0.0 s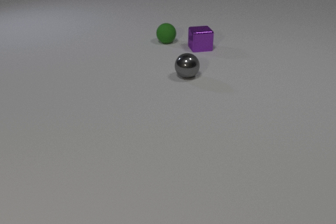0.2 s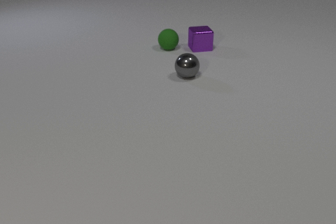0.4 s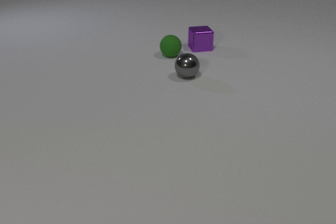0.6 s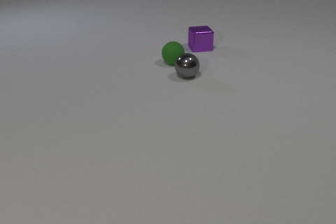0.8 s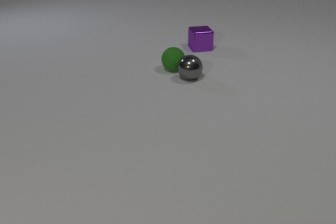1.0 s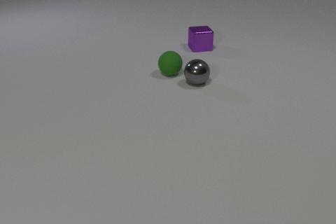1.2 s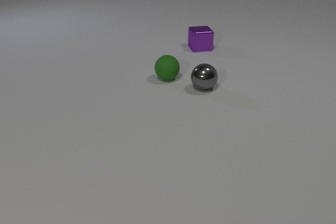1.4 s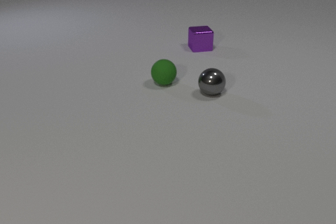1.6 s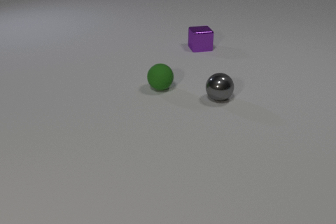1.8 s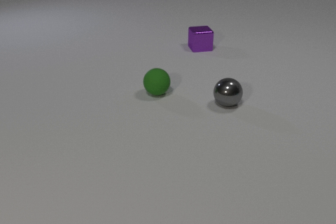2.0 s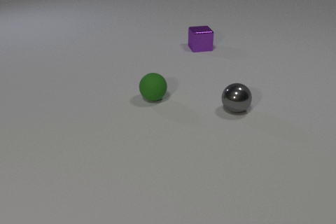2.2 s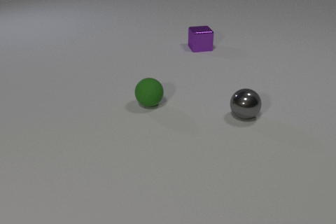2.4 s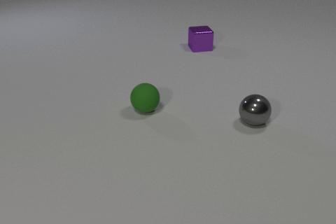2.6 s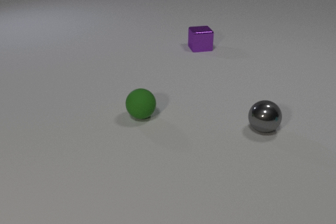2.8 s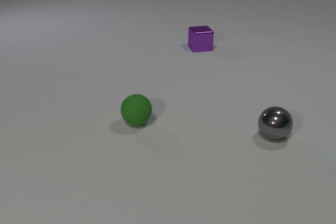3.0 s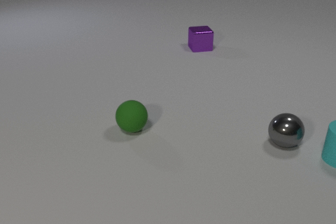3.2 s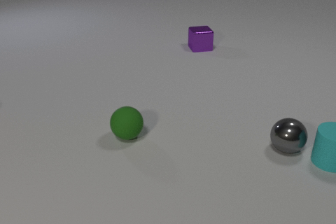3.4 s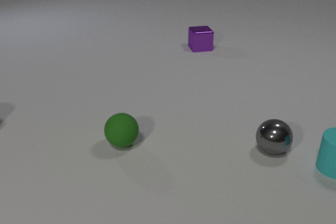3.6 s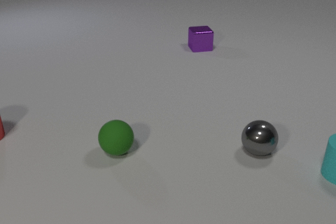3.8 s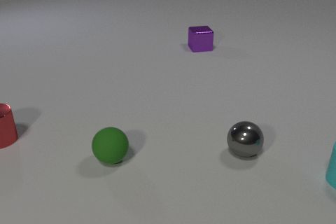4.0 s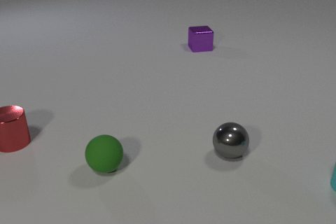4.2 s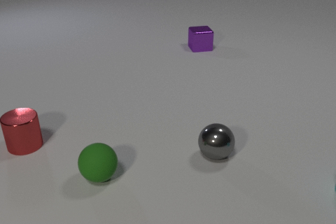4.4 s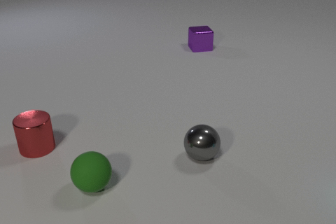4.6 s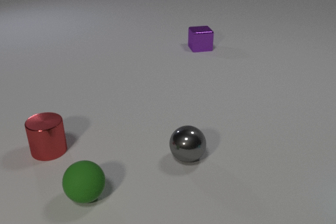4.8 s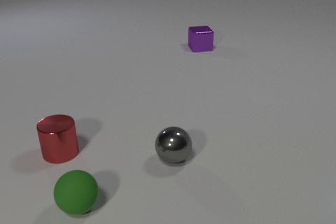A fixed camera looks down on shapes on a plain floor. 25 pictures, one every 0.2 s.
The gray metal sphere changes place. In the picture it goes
toward the camera.
The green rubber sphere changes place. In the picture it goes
toward the camera.
0.0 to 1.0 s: The green rubber sphere rolls toward the camera. The gray metal sphere rolls toward the camera and to the right. The green rubber sphere and the gray metal sphere collide.
1.0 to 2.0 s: The green rubber sphere rolls toward the camera. The gray metal sphere rolls toward the camera and to the right.
2.0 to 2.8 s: The green rubber sphere rolls toward the camera. The gray metal sphere rolls toward the camera and to the right.
2.8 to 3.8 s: The green rubber sphere rolls toward the camera and to the left. The gray metal sphere rolls toward the camera and to the left. The cyan rubber cylinder comes in at the right edge, slides toward the camera. The red metal cylinder comes in at the left edge, slides to the right and toward the camera. The gray metal sphere and the cyan rubber cylinder collide.
3.8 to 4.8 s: The green rubber sphere rolls toward the camera and to the left. The gray metal sphere rolls to the left. The cyan rubber cylinder slides toward the camera and to the right, leaves at the right edge. The red metal cylinder slides to the right and toward the camera.
What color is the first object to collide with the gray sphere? green.
How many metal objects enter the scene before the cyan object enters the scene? 0.
How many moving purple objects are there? 0.
